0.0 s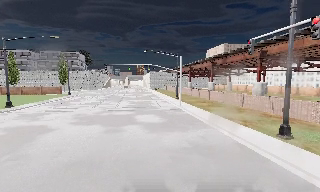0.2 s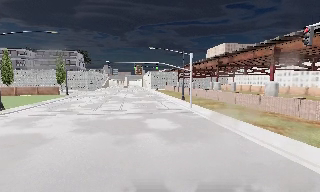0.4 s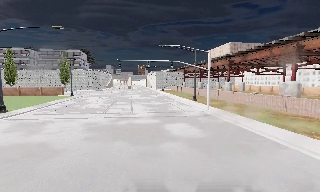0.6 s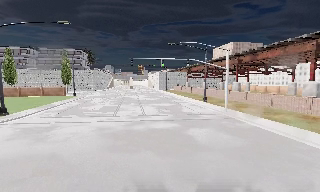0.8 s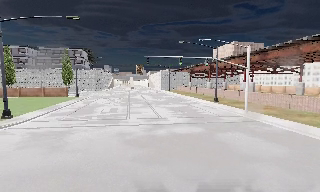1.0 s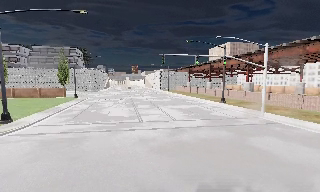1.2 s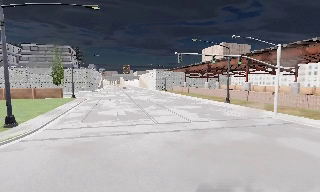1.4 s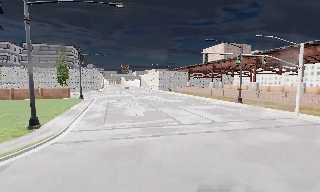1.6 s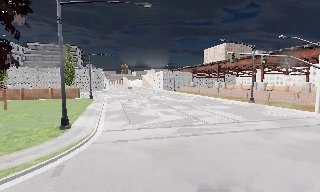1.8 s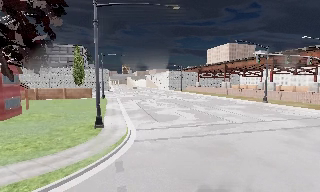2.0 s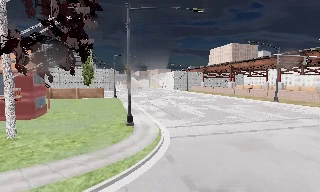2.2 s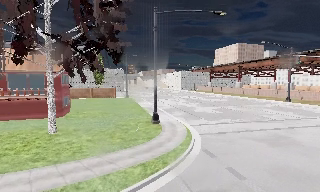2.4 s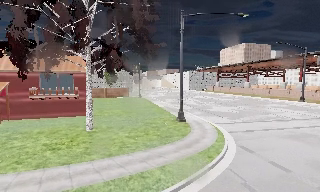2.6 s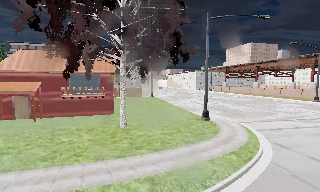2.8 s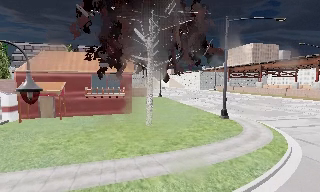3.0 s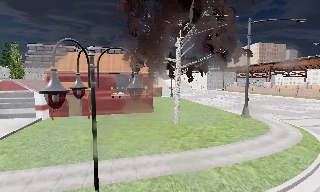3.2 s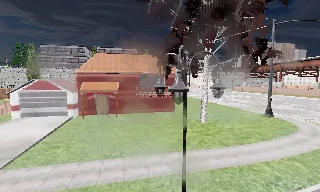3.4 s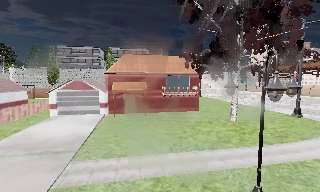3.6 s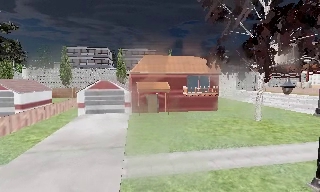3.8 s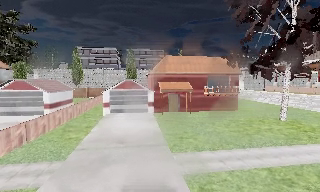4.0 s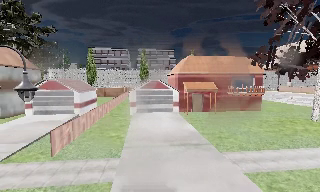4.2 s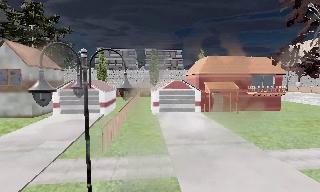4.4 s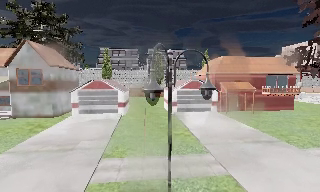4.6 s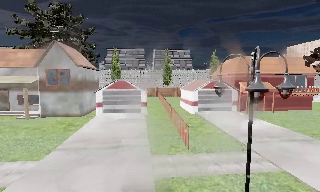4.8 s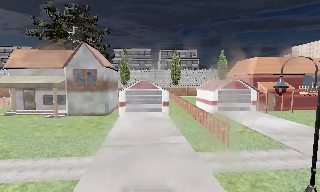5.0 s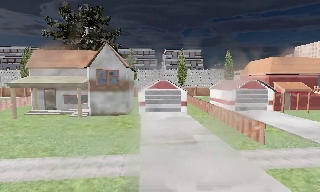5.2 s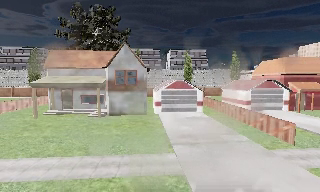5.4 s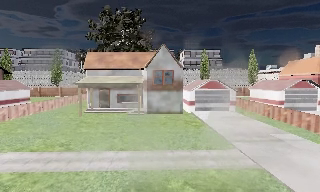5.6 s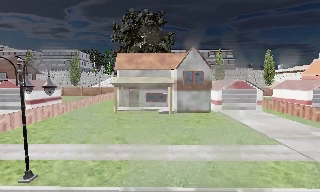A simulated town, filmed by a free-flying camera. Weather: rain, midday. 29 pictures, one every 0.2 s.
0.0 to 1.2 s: The camera travels to its left and forward, about 15 m, so close, fixed things drift to the right.
1.2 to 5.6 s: The camera pans to its left, which is counterclockwise from overhead, by about 20 degrees. It travels to its left, about 55 m, so close, fixed things drift to the right.
The film runs forward here.
